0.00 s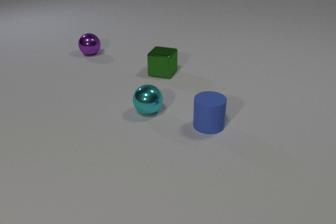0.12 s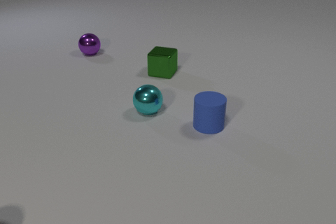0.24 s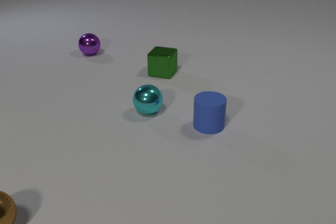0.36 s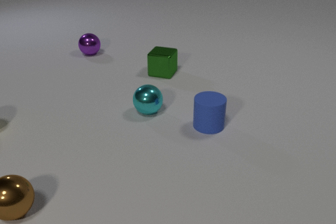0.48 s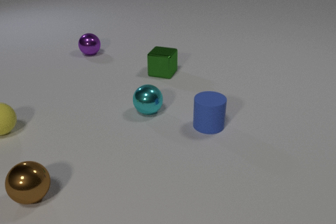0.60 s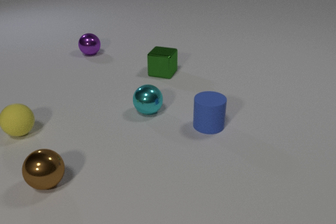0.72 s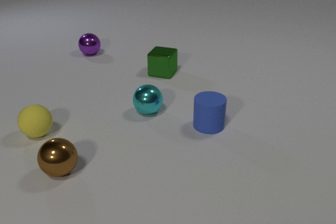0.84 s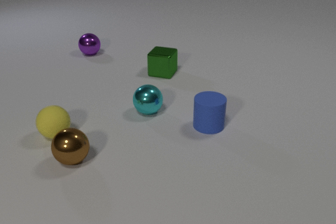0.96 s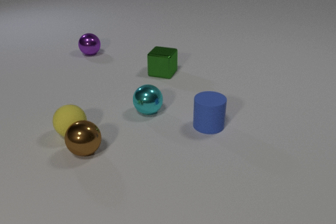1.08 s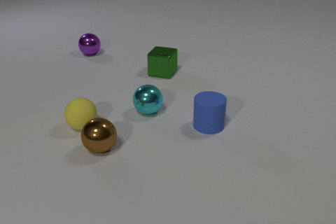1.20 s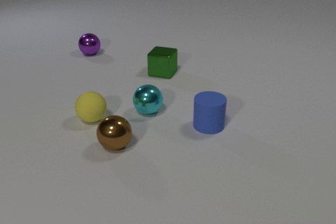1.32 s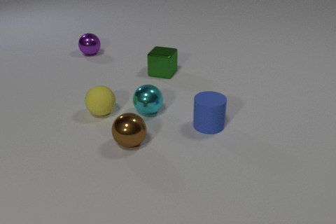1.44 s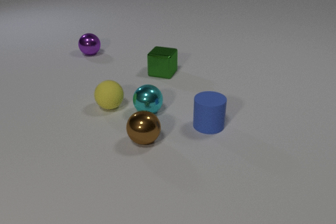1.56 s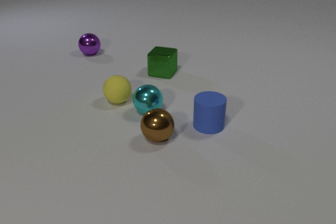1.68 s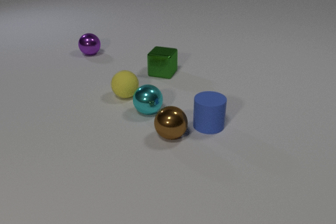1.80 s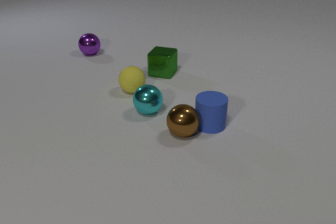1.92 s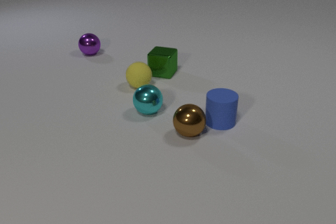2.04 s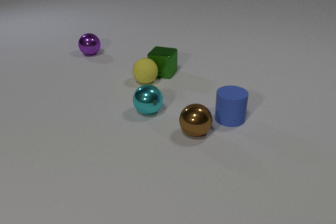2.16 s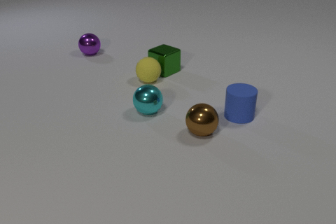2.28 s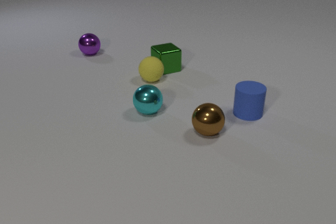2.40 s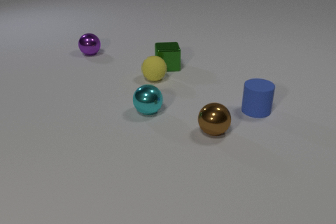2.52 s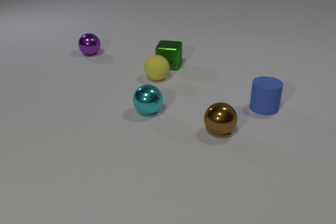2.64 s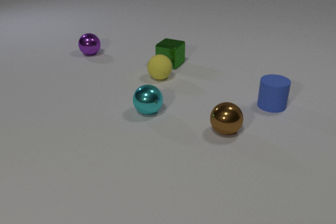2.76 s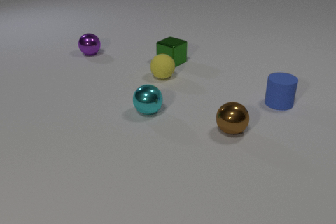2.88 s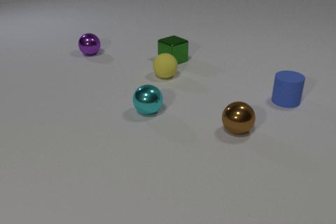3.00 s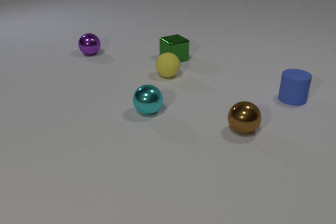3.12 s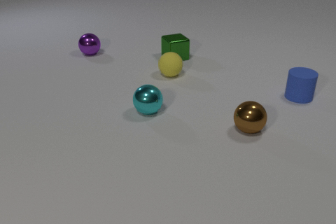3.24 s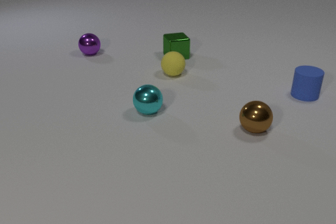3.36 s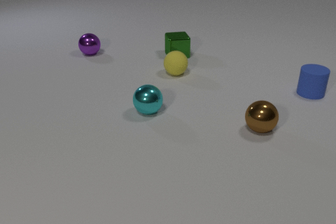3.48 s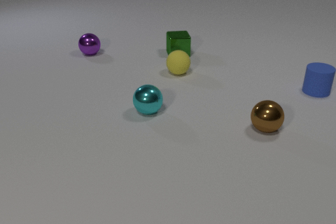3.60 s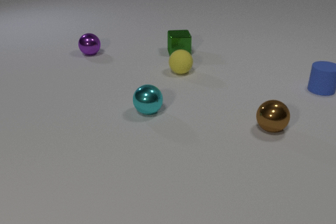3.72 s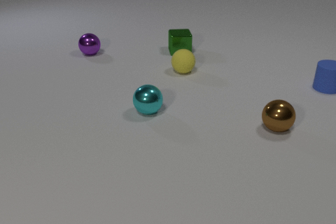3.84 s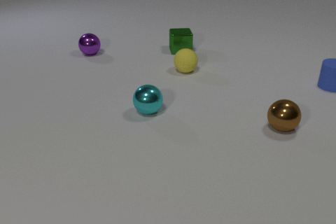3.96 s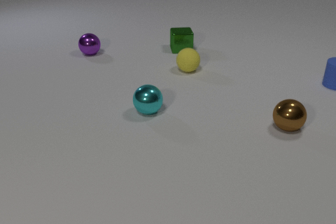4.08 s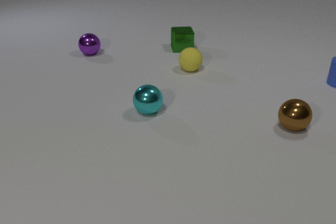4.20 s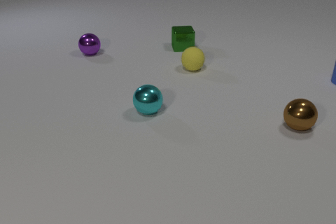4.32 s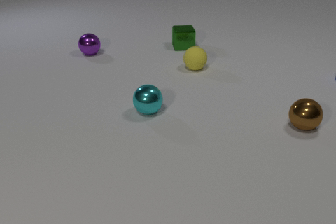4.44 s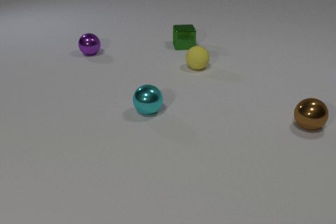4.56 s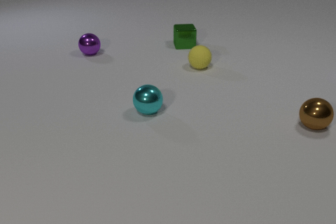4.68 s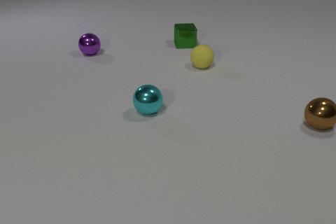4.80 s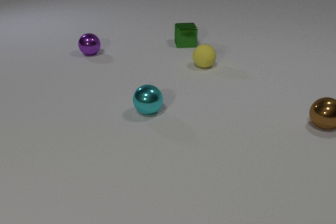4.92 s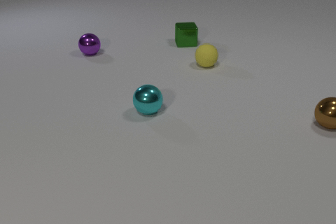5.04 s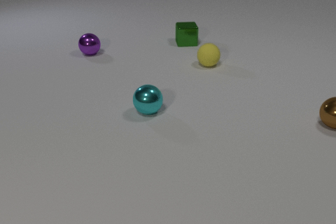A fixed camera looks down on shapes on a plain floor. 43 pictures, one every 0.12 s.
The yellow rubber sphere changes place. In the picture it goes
to the right.
The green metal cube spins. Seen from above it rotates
clockwise.
0.00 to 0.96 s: The yellow rubber sphere comes in at the left edge, rolls to the right and toward the camera. The brown metal sphere comes in at the left edge, rolls away from the camera and to the right. The yellow rubber sphere and the brown metal sphere collide.
0.96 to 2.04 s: The yellow rubber sphere rolls away from the camera and to the right. The brown metal sphere rolls to the right. The blue rubber cylinder slides to the right and away from the camera. The brown metal sphere and the blue rubber cylinder collide. The yellow rubber sphere and the green metal cube collide.
2.04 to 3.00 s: The yellow rubber sphere rolls to the right and away from the camera. The brown metal sphere rolls to the right. The green metal cube slides away from the camera, spins so that its near face slides to the left, clockwise seen from above. The blue rubber cylinder slides to the right and away from the camera.
3.00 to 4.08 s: The yellow rubber sphere rolls to the right and away from the camera. The brown metal sphere rolls to the right. The green metal cube slides away from the camera, spins clockwise seen from above by about 30 degrees, its near face sliding to the left. The blue rubber cylinder slides away from the camera and to the right.
4.08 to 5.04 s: The yellow rubber sphere rolls to the right and away from the camera. The brown metal sphere rolls to the right and away from the camera. The green metal cube slides away from the camera. The blue rubber cylinder slides away from the camera and to the right, leaves at the right edge.
What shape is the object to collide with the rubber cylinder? sphere.
What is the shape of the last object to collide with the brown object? cylinder.
What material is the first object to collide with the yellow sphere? metal.
